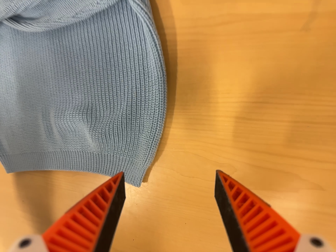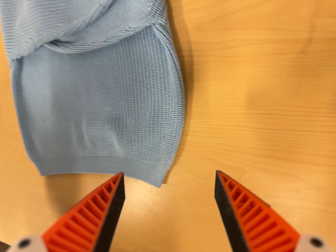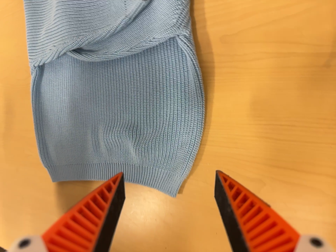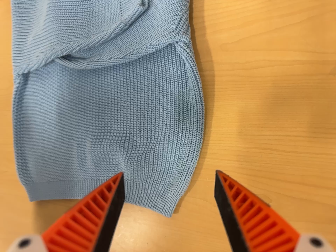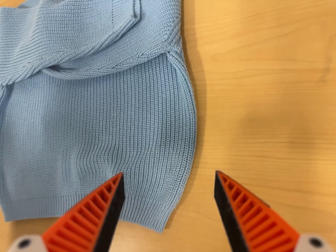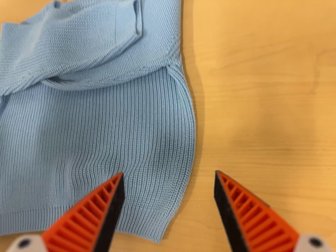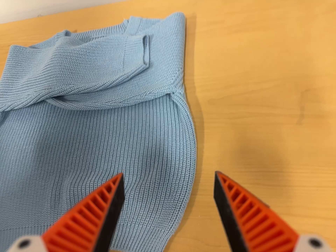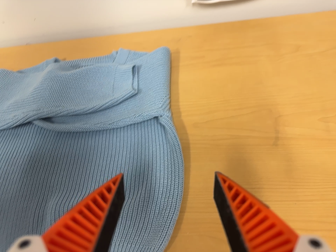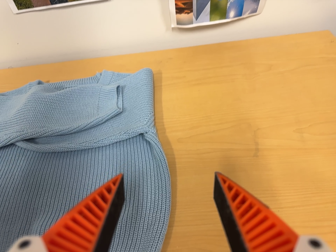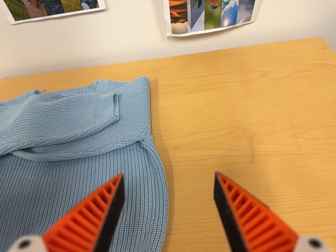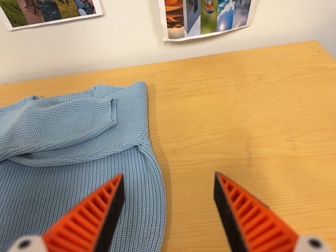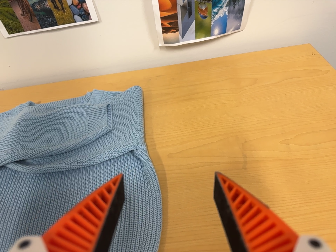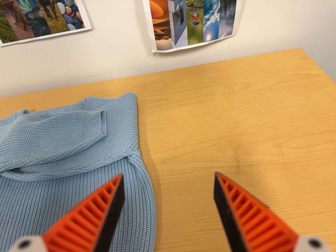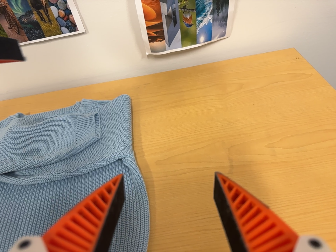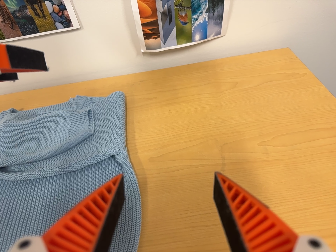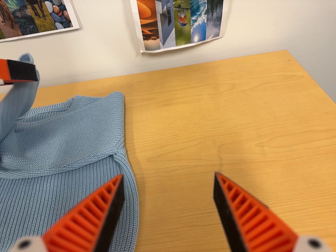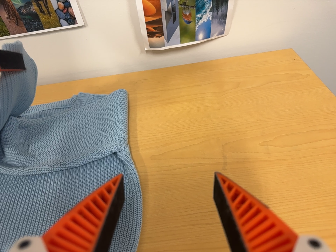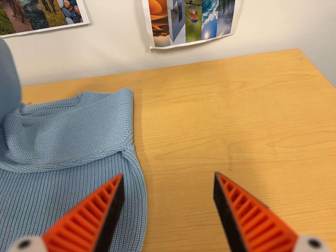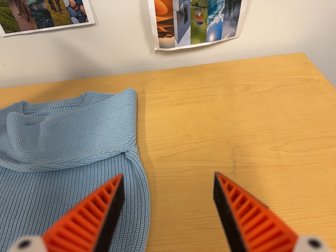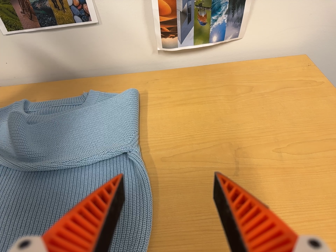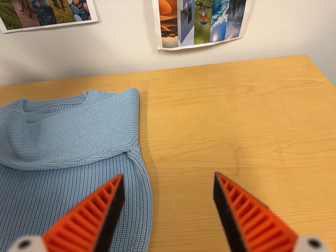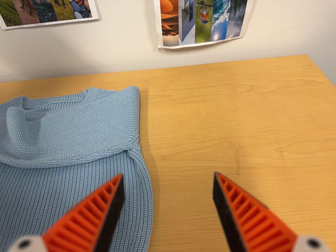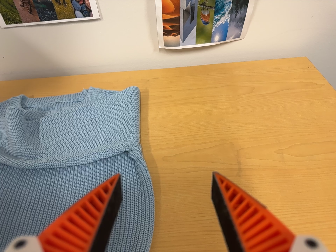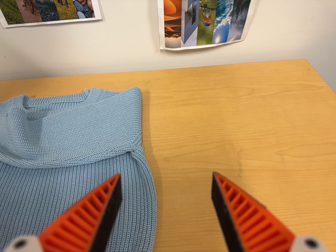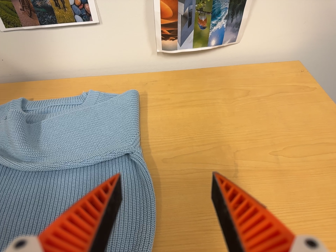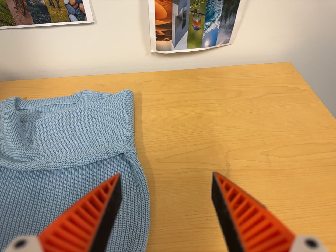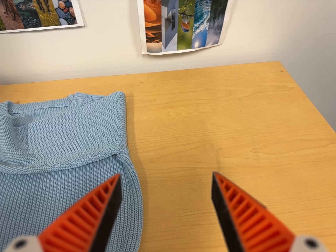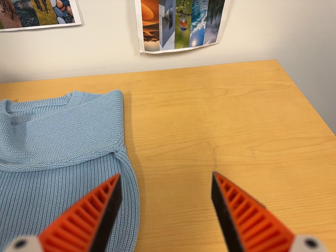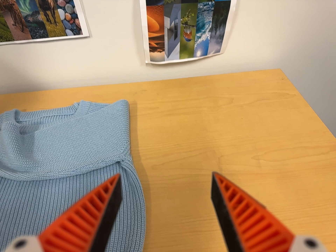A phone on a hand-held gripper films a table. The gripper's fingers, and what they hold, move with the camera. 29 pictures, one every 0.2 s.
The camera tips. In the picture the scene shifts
downward.
0.0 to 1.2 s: The camera pans to its right by about 10 degrees. It travels toward the bottom of its view, to its left and backward, about 16 cm. Its aim tips toward the top of its view by about 35 degrees, and the scene shifts downward. It rolls about its line of sight by about 10 degrees, and the scene rotates clockwise.
1.2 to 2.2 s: The camera swings to its right by about 10 degrees, and the scene slides to the left. It travels backward, about 6 cm, so what stands in front gets smaller. Its aim tips toward the top of its view by about 20 degrees, and the scene shifts downward.
2.2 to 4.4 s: The camera shifts only a little, or ends up much as it began.
4.4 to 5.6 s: The camera travels backward, about 4 cm, so what stands in front gets smaller.
The film runs backward here.
